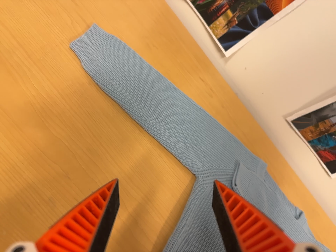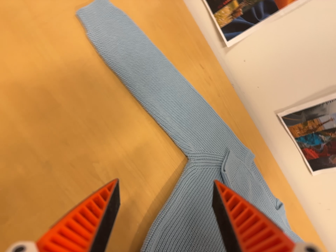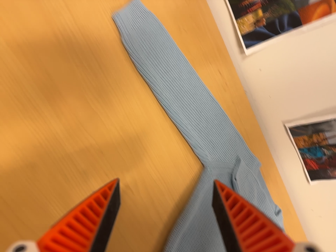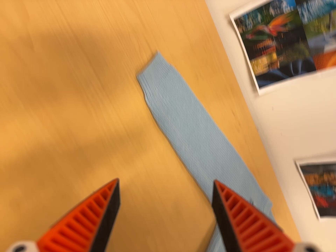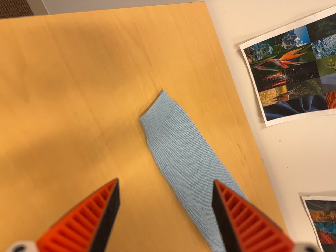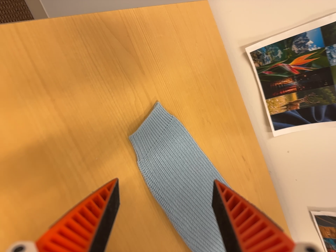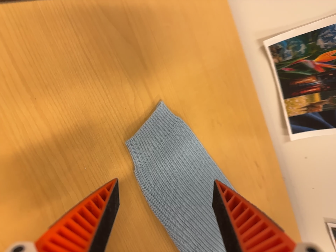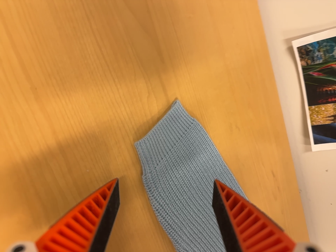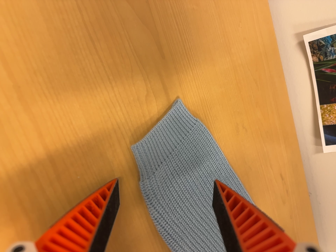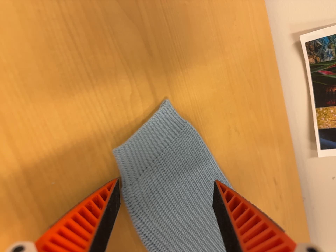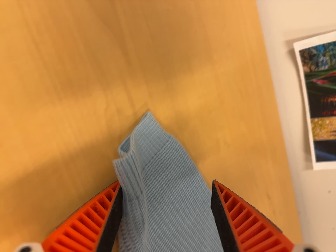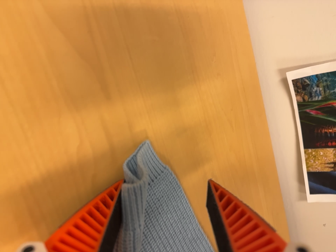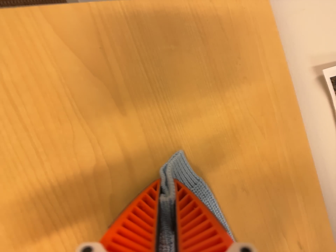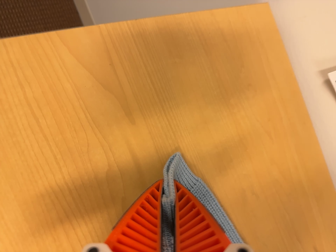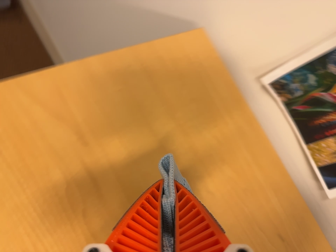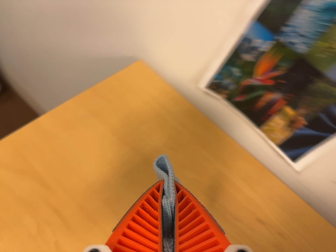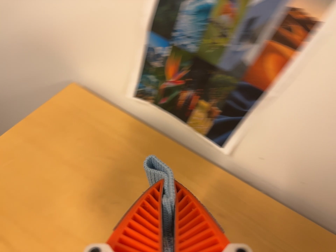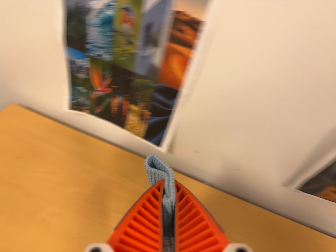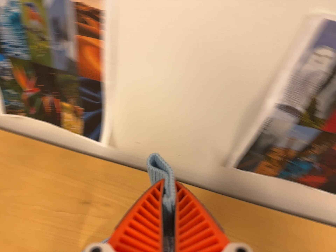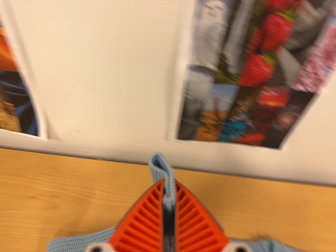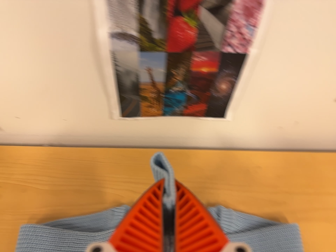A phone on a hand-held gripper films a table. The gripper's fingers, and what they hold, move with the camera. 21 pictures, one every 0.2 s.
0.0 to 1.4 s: The camera travels toward the top of its view and forward, about 26 cm, so close, fixed things drift downward. It rolls about its line of sight by about 20 degrees, and the scene rotates clockwise.
1.4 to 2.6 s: The camera pans to its left by about 10 degrees. It travels forward, to its right and toward the top of its view, about 12 cm, so what stands in front looms larger.
2.6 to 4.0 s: The scene slides to the left, as the camera pans about 15 degrees to its right. It travels to its right, about 60 cm, so close, fixed things drift to the left. Its aim tips toward the top of its view by about 10 degrees. It rolls about its line of sight by about 65 degrees, and the scene rotates counterclockwise.
The film runs forward here.
